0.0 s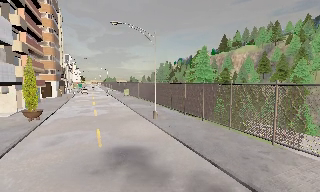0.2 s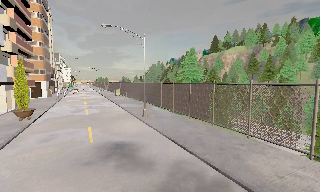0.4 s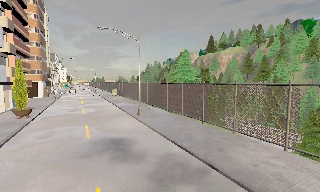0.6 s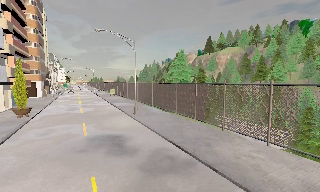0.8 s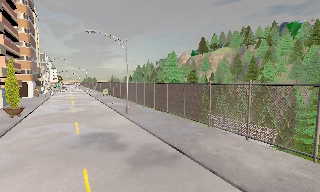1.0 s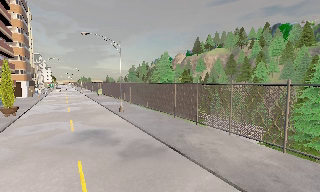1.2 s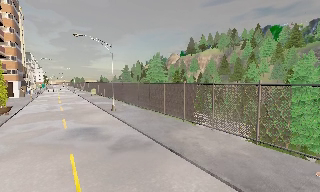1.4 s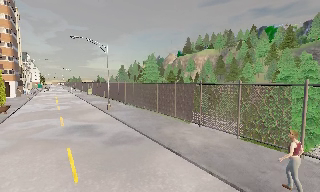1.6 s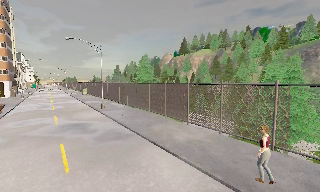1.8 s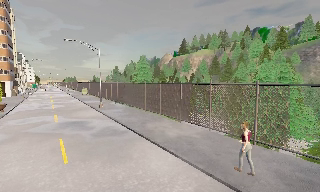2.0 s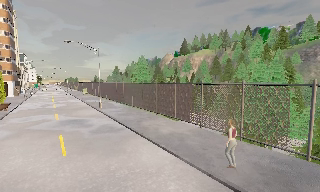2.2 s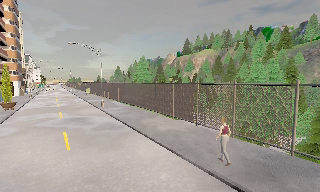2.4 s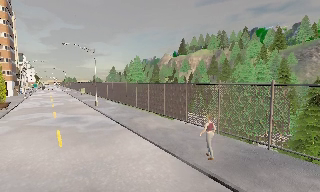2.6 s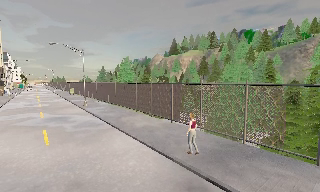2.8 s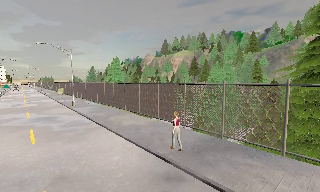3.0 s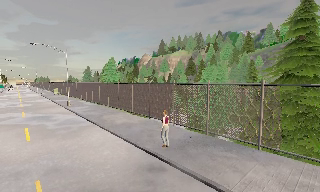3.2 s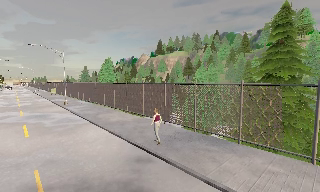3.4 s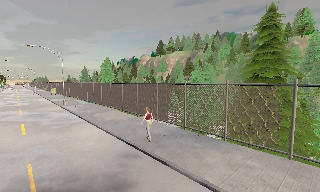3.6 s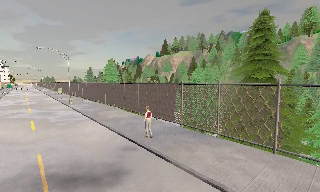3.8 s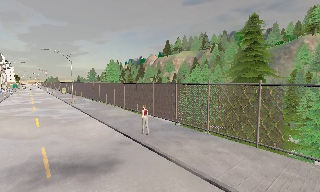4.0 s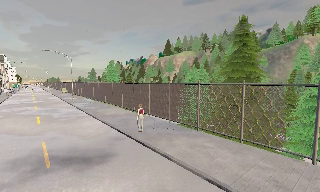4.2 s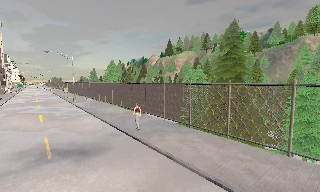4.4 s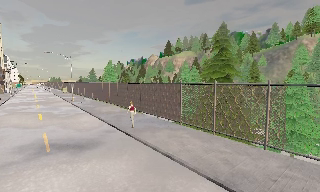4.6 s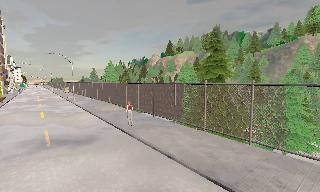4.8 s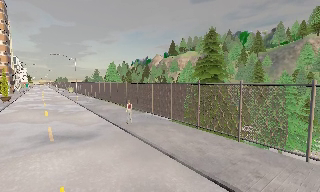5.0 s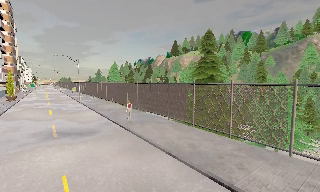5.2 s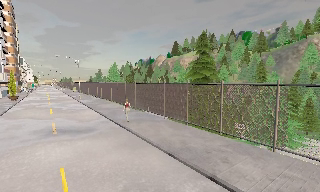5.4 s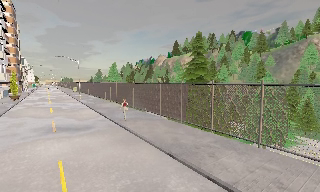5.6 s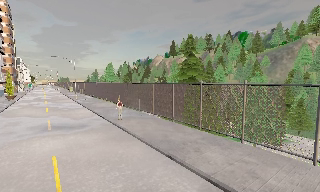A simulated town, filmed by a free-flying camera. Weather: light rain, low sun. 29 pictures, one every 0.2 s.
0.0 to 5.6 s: The camera swings to its right by about 15 degrees, and the scene slides to the left. It travels backward and to its right, about 20 m, so what stands in front gets smaller.
The film runs backward here.
